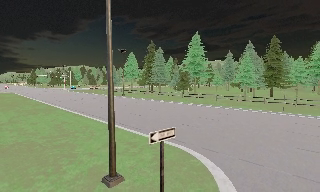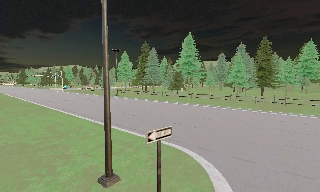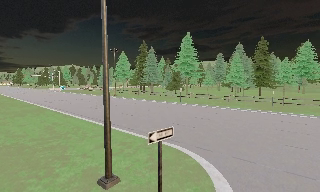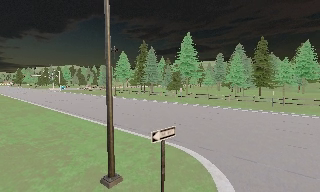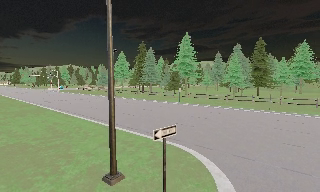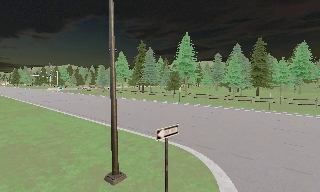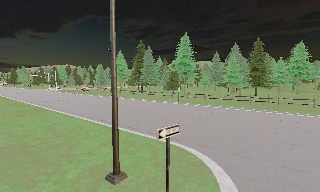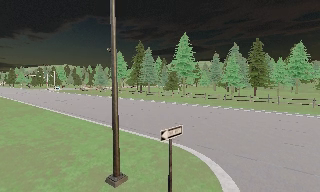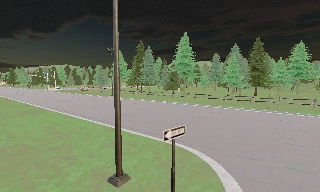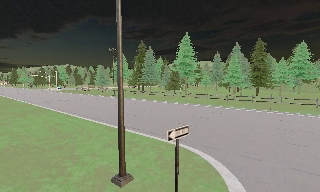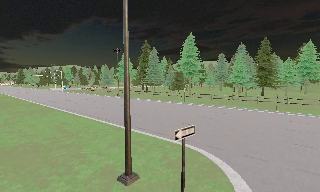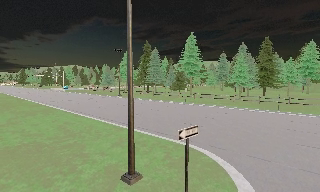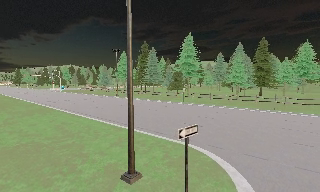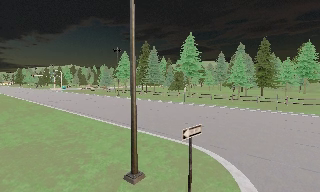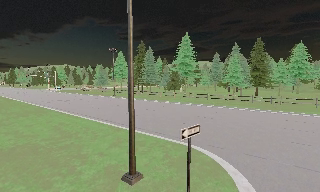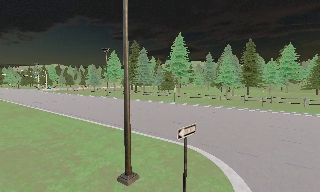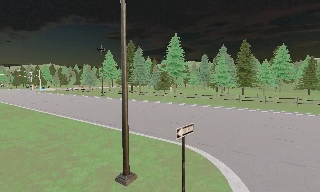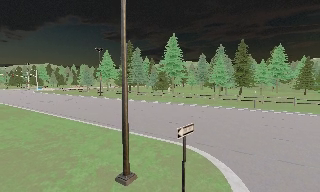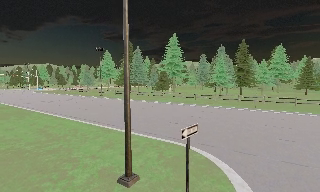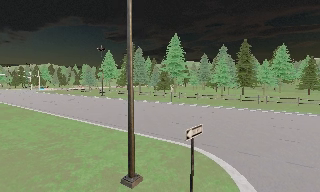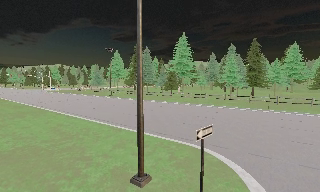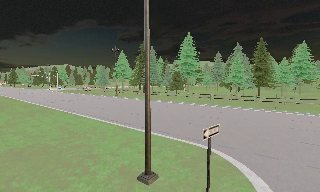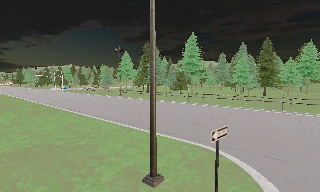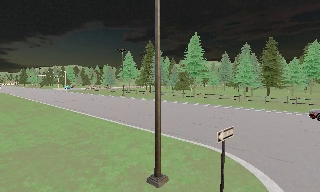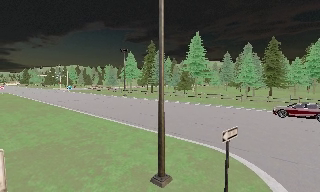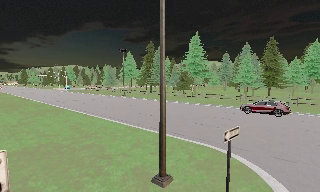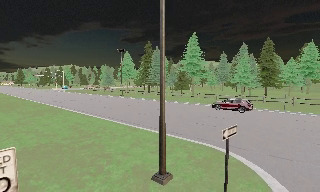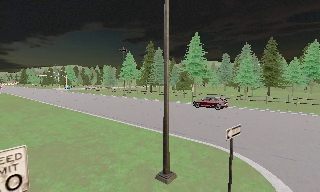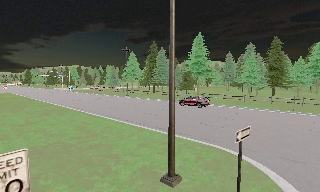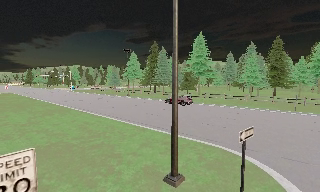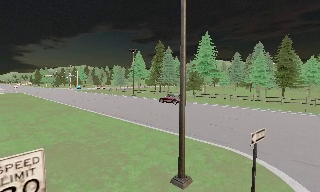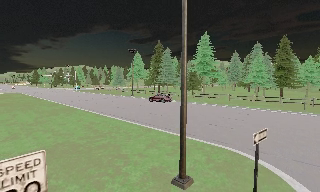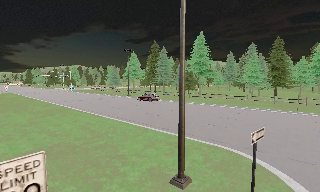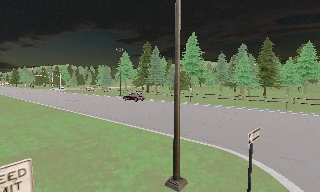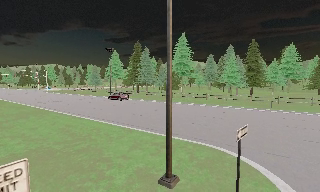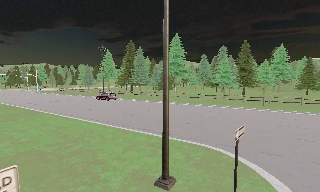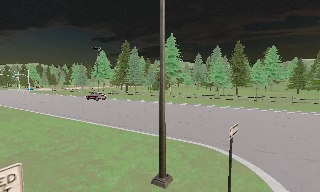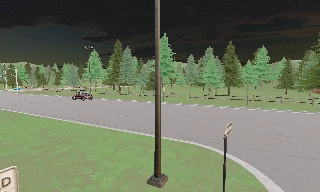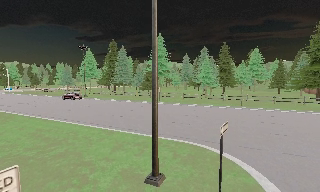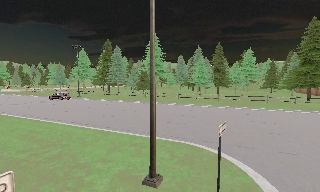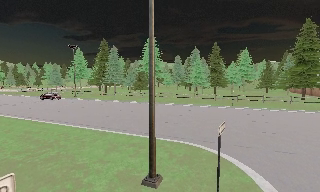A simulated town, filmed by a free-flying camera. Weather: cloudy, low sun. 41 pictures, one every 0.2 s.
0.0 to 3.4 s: The camera travels to its left, about 1.5 m.
3.4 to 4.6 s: The camera travels to its left, about 0.5 m, so close, fixed things drift to the right.
4.6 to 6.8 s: The camera travels to its left, about 1 m.
6.8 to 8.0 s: The camera pans to its right, which is clockwise from overhead, by about 10 degrees. It travels to its left, about 0.5 m.
The film runs forward here.
